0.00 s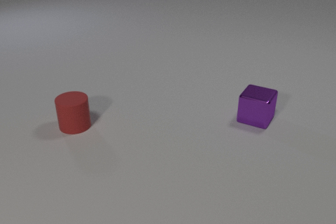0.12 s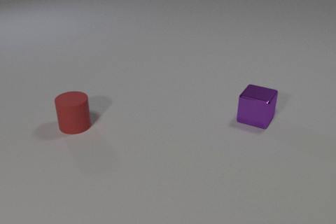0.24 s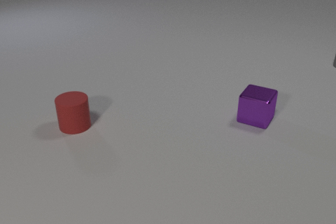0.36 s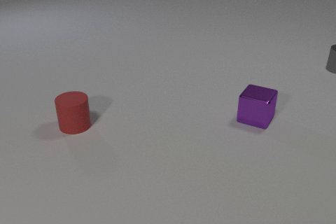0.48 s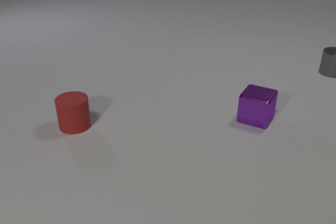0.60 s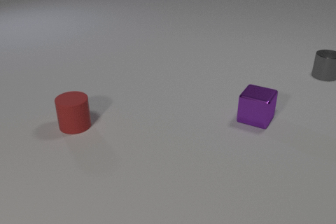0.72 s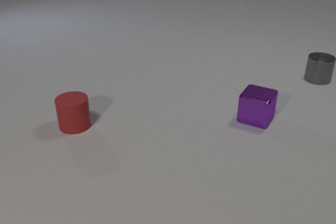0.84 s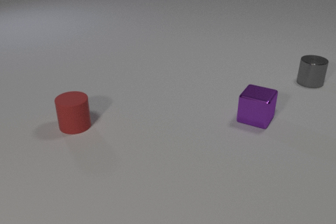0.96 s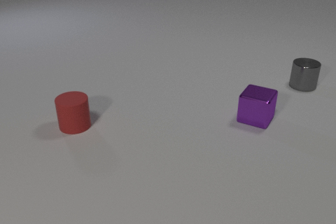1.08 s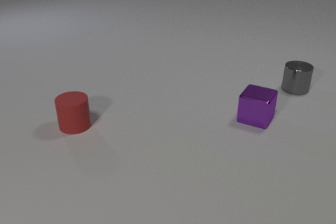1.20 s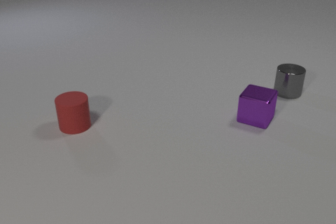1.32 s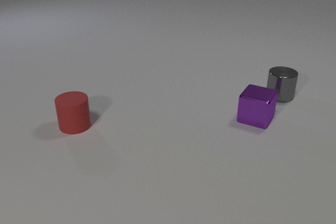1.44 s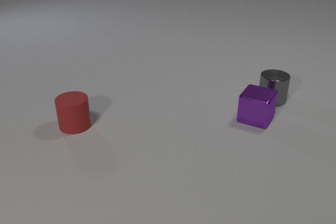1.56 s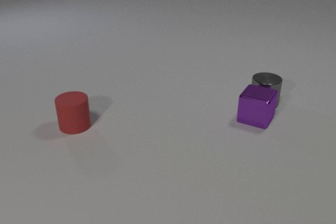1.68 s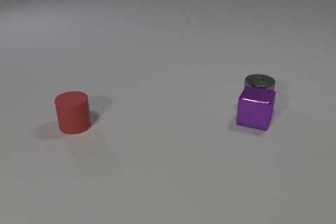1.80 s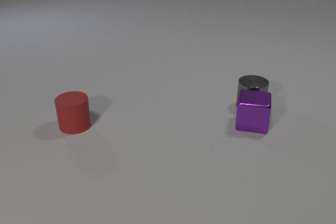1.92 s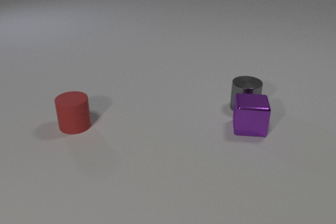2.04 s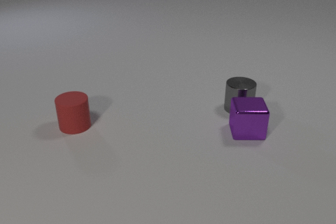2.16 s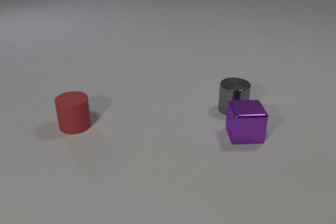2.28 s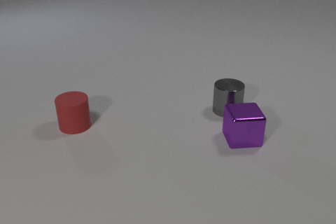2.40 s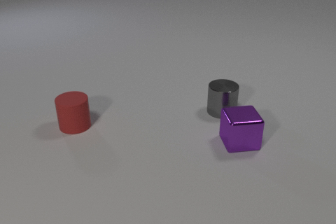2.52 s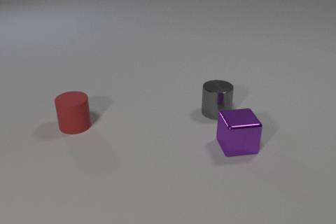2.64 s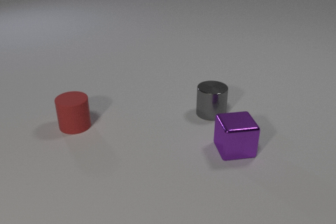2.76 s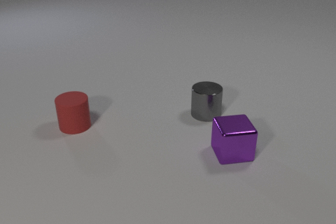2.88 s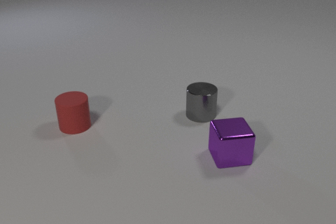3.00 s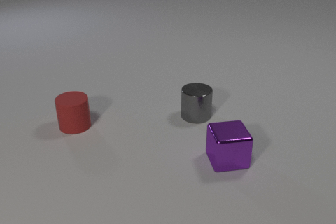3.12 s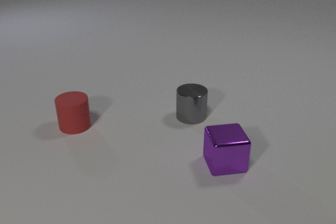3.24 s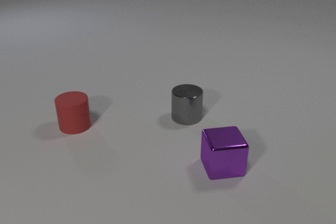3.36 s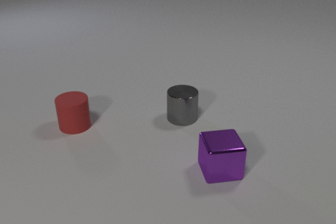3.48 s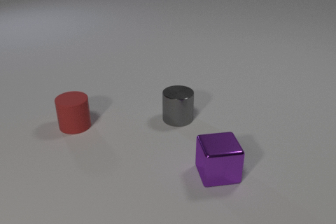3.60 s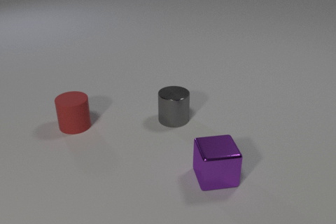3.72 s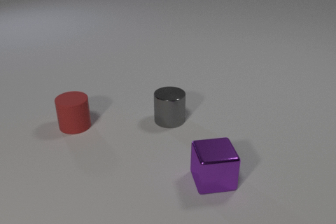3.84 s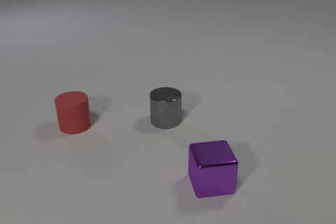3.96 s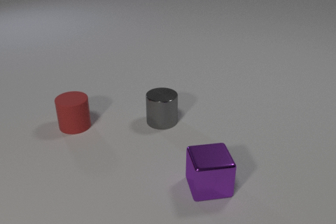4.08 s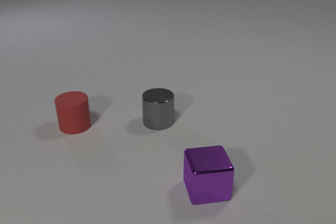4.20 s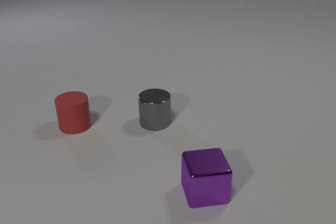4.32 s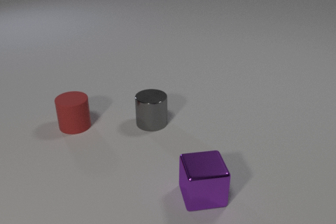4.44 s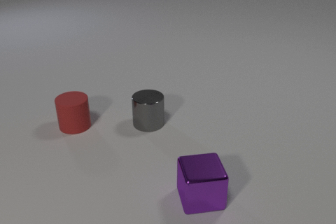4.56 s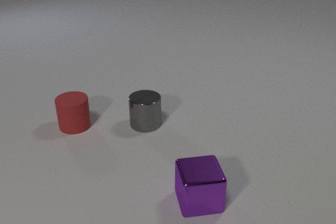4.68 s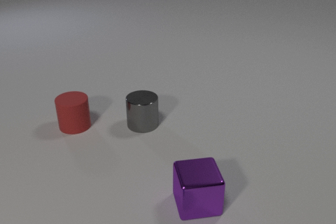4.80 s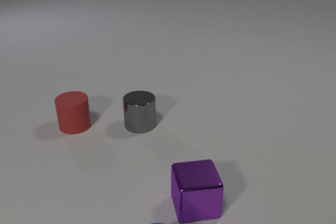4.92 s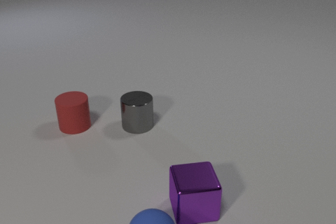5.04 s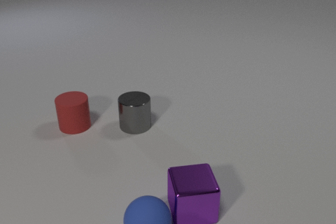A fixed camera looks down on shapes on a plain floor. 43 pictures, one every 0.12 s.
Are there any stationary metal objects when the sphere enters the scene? no.
What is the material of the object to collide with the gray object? metal.
How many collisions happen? 1.
0.00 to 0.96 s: The gray metal cylinder comes in at the right edge, slides toward the camera and to the left.
0.96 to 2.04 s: The gray metal cylinder slides toward the camera and to the left. The purple metal cube slides toward the camera, spins counterclockwise seen from above by about 30 degrees, its near face sliding to the right. The gray metal cylinder and the purple metal cube collide.
2.04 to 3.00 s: The gray metal cylinder slides to the left and toward the camera. The purple metal cube slides toward the camera.
3.00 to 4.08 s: The gray metal cylinder slides to the left. The purple metal cube slides toward the camera.
4.08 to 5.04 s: The gray metal cylinder slides to the left. The purple metal cube slides toward the camera and to the left. The blue rubber sphere comes in at the bottom edge, rolls away from the camera.
